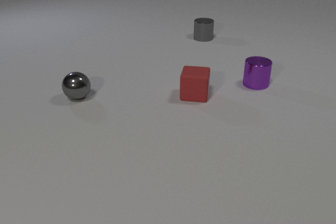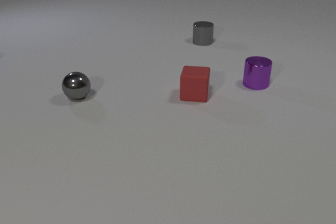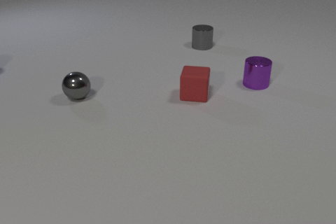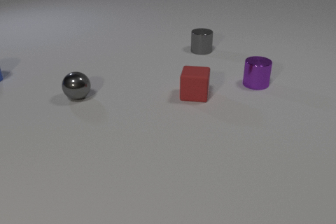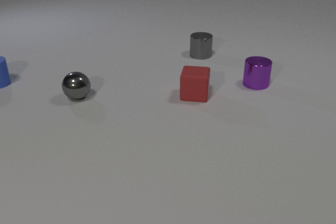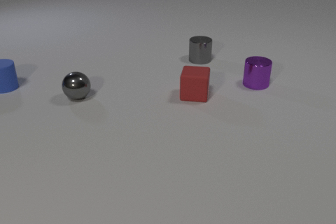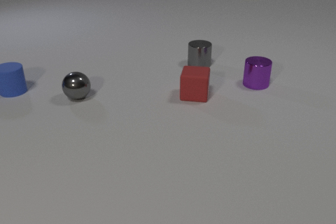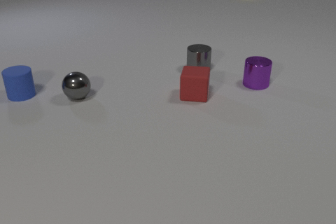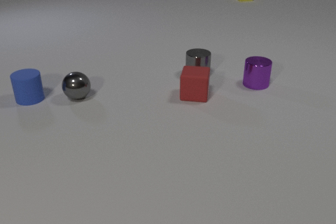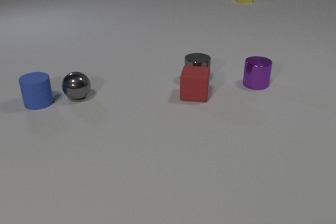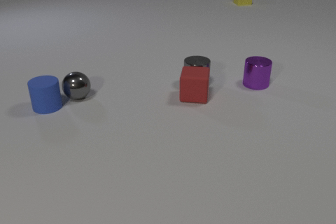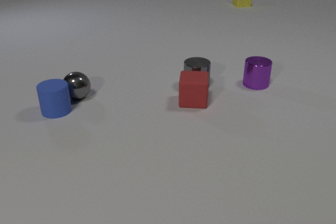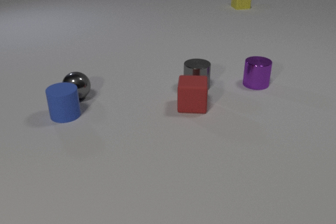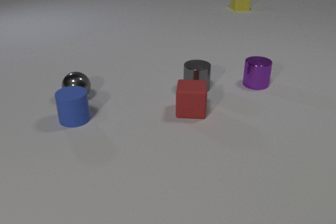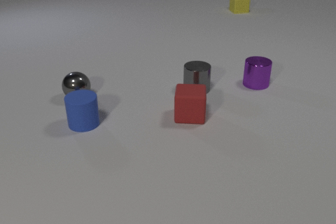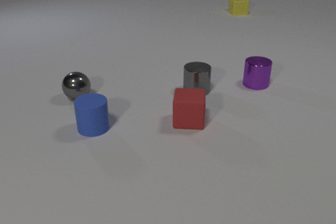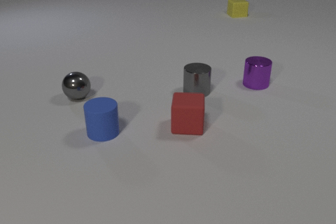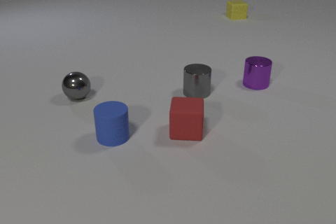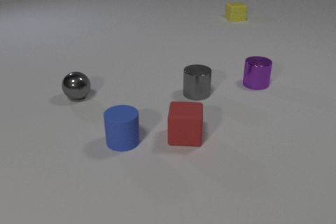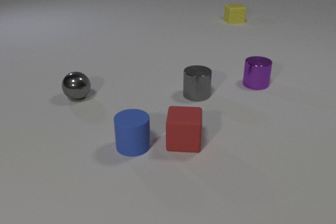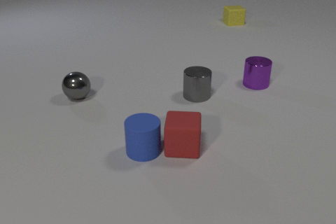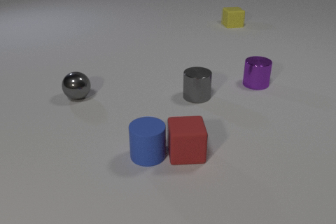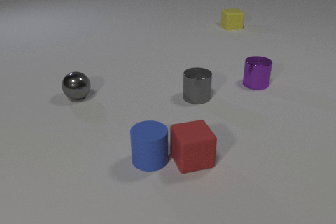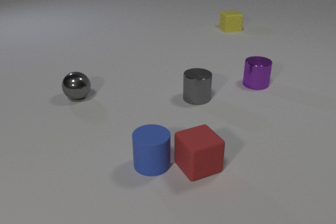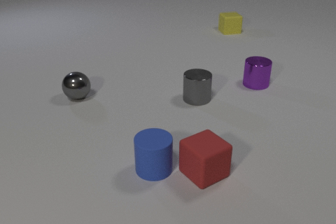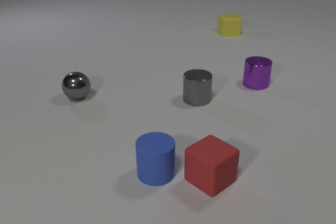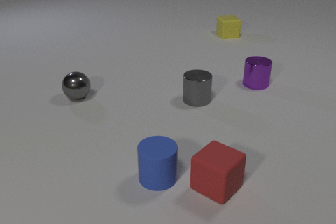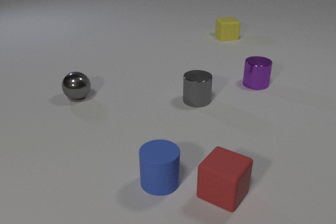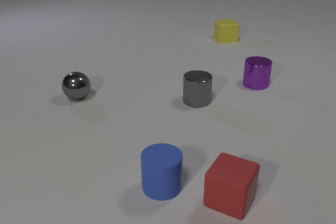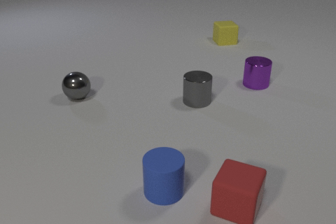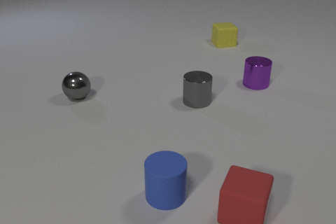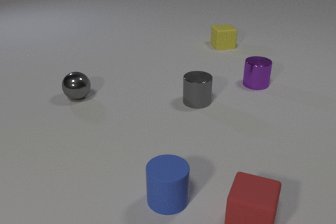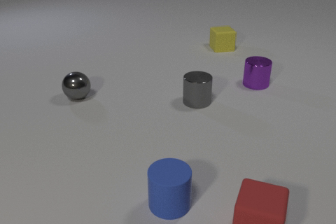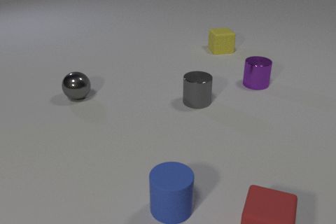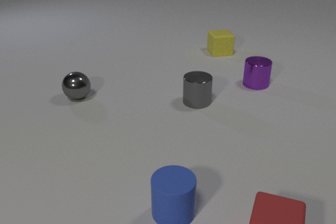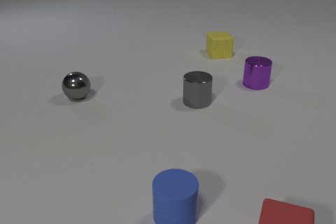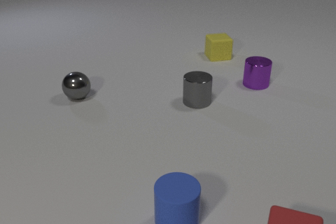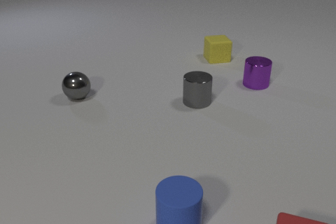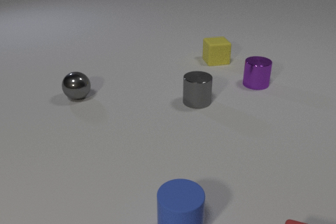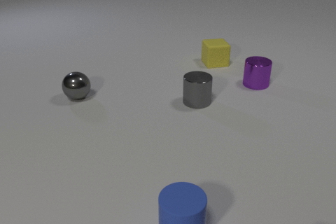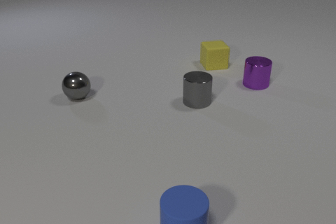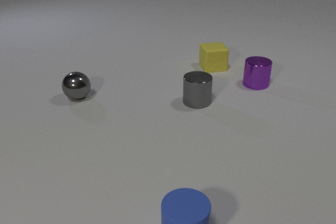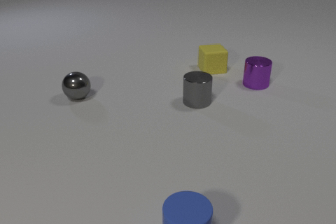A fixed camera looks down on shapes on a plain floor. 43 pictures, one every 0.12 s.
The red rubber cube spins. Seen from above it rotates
counterclockwise.
The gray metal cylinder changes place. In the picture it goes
toward the camera.
0.00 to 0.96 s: The gray metal cylinder slides toward the camera. The yellow rubber cube comes in at the top edge, slides toward the camera. The blue rubber cylinder comes in at the left edge, slides toward the camera and to the right.
0.96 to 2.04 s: The gray metal cylinder slides toward the camera. The red rubber cube slides toward the camera. The yellow rubber cube slides toward the camera. The blue rubber cylinder slides toward the camera and to the right. The gray metal cylinder and the red rubber cube collide.
2.04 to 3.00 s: The gray metal cylinder slides toward the camera. The red rubber cube slides toward the camera, spins counterclockwise seen from above by about 45 degrees, its near face sliding to the right. The yellow rubber cube slides toward the camera. The blue rubber cylinder slides toward the camera and to the right. The red rubber cube and the blue rubber cylinder collide.
3.00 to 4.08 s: The red rubber cube slides toward the camera and to the right, spins counterclockwise seen from above by about 30 degrees, its near face sliding to the right. The yellow rubber cube slides toward the camera. The blue rubber cylinder slides toward the camera.
4.08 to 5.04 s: The red rubber cube slides to the right and toward the camera, leaves at the bottom edge. The yellow rubber cube slides toward the camera. The blue rubber cylinder slides toward the camera.
Are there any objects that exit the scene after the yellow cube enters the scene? yes.
How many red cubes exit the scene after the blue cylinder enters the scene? 1.
What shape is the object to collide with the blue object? cube.
